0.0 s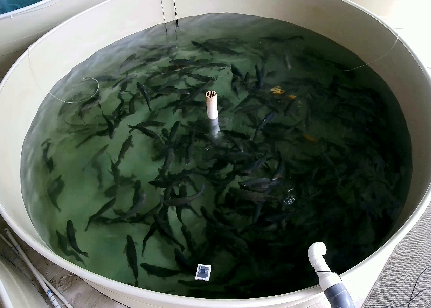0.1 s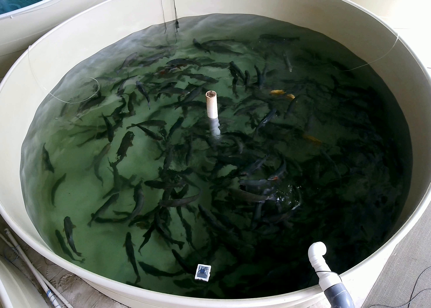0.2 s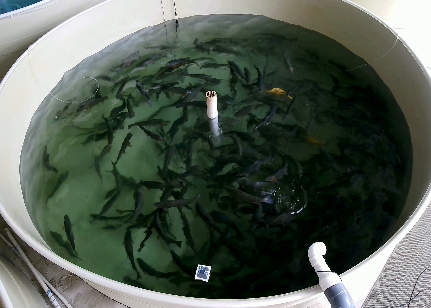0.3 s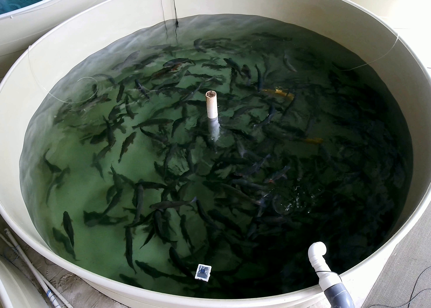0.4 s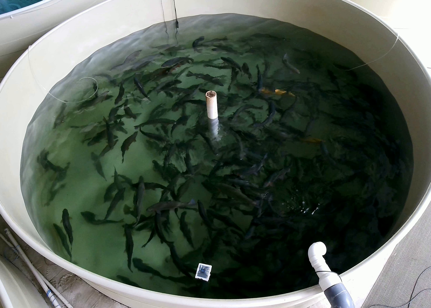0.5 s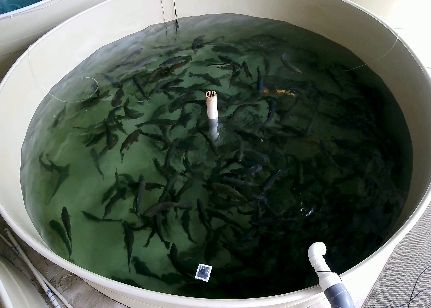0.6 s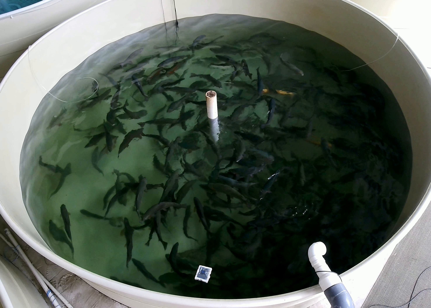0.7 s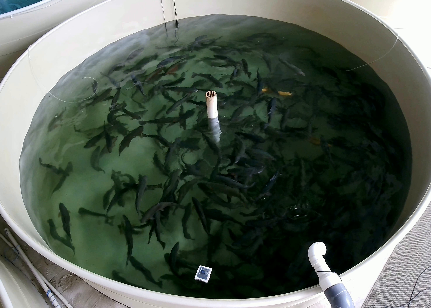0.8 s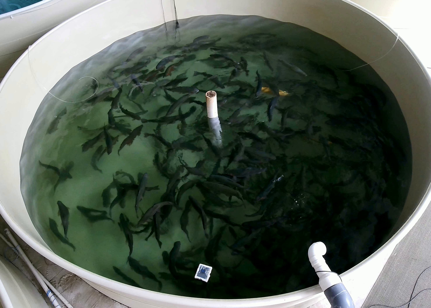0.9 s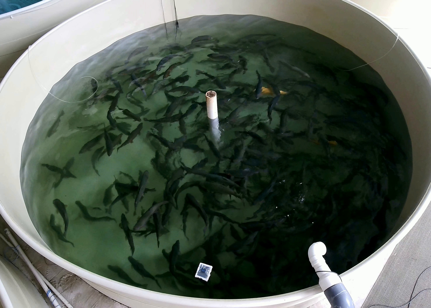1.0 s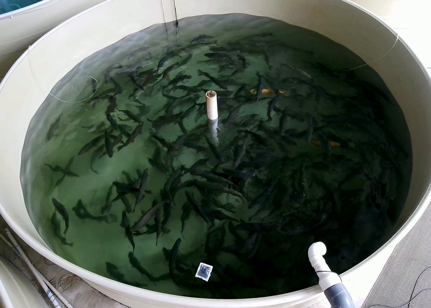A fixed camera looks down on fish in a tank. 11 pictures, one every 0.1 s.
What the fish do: Foraging.
